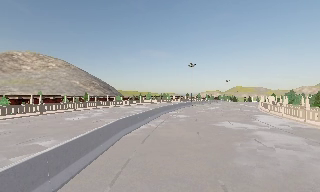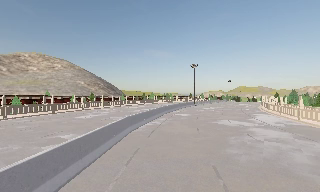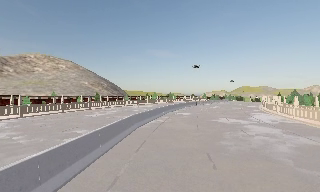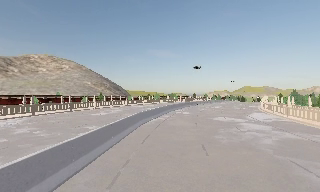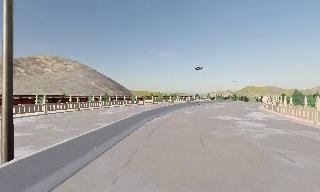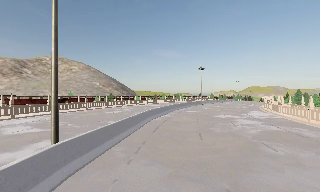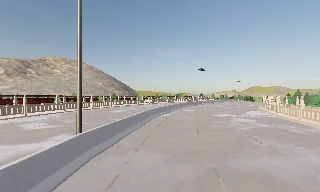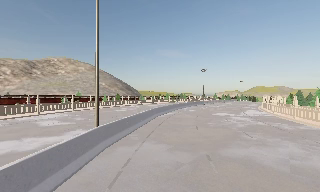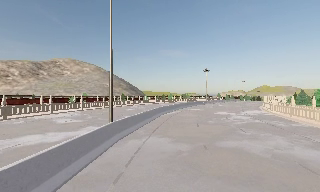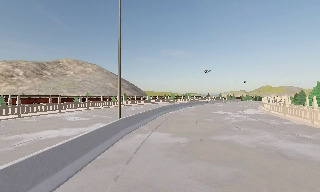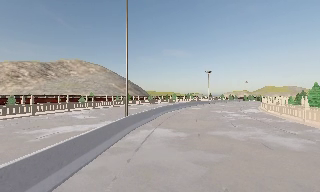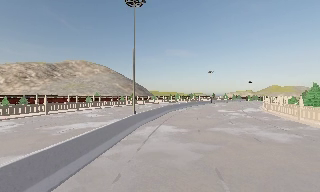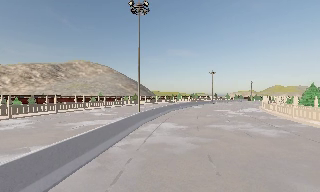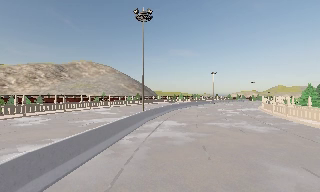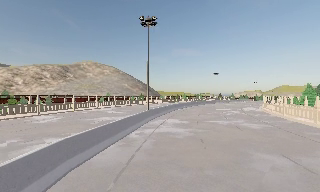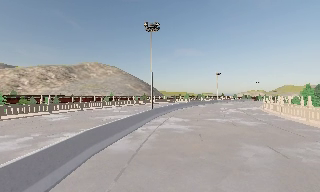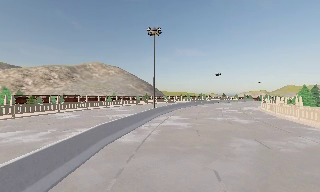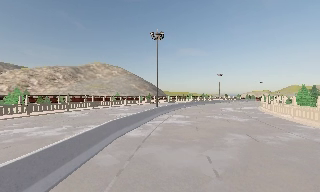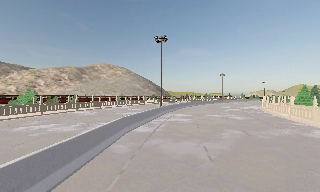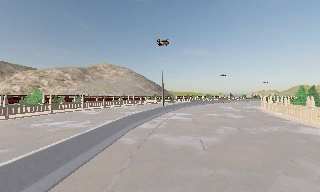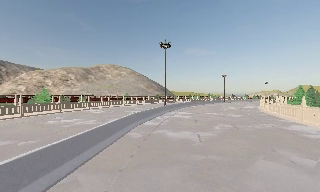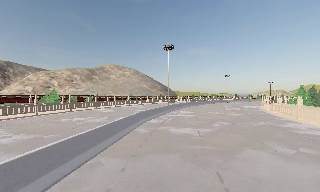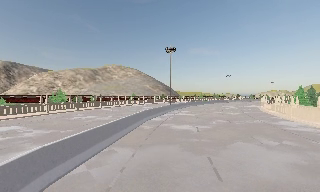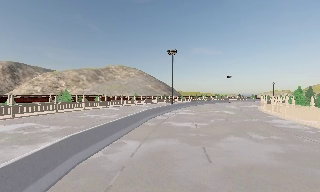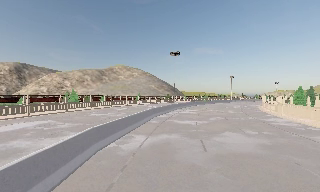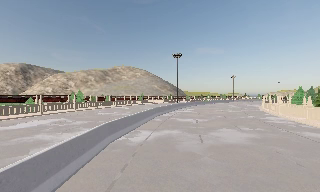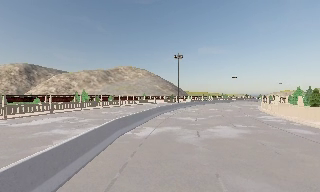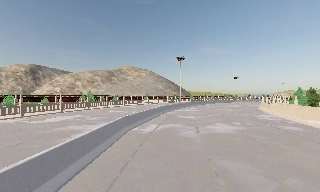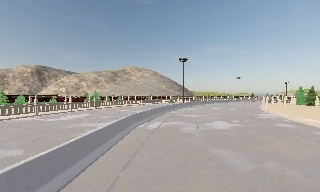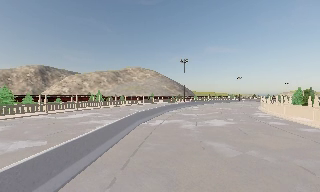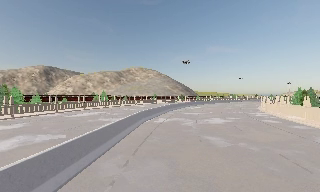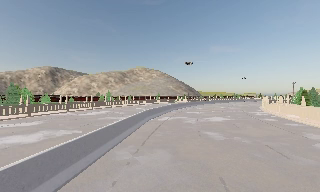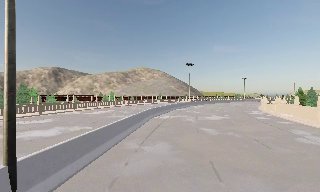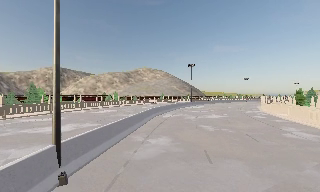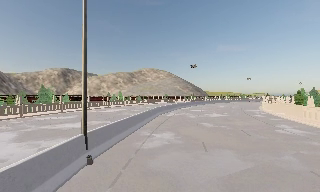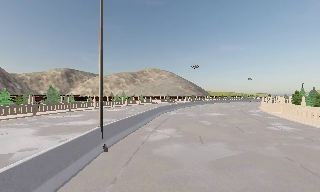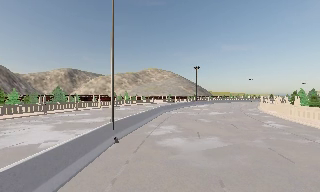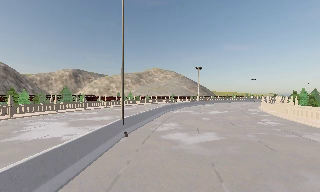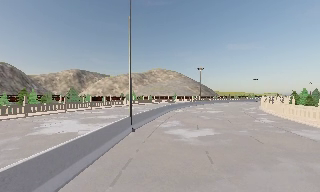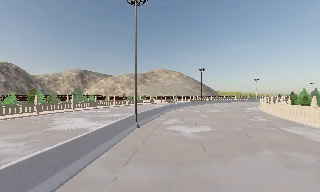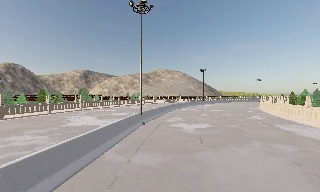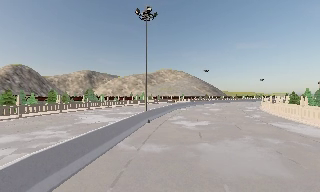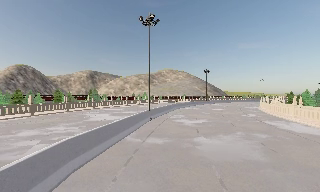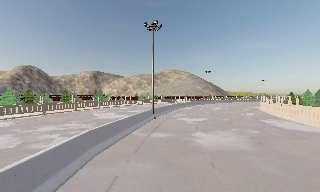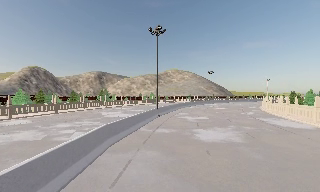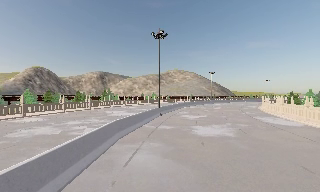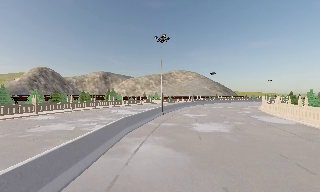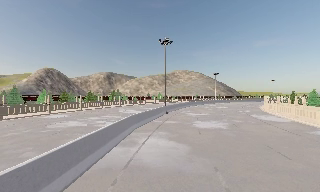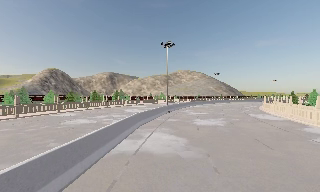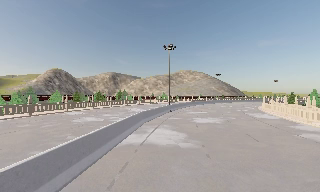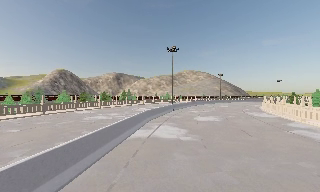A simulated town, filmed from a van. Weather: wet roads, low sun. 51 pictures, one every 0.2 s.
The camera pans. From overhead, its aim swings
counterclockwise.
The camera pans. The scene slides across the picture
to the right.
0.0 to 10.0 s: The camera pans to its left, which is counterclockwise from overhead, by about 45 degrees. It travels backward, about 70 m.
The film runs backward here.
